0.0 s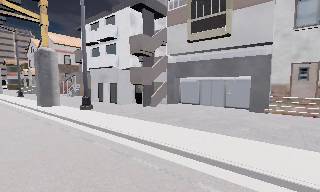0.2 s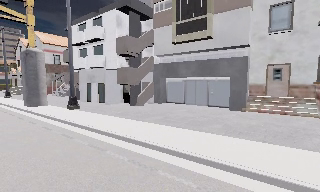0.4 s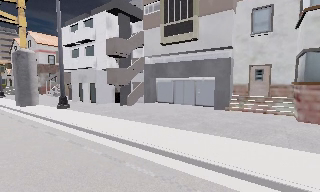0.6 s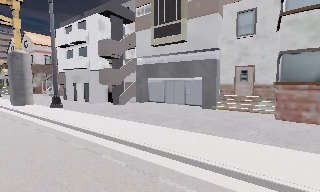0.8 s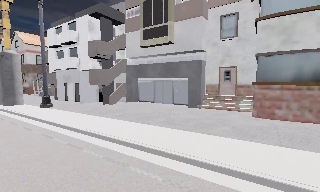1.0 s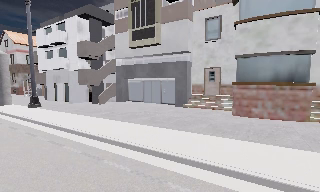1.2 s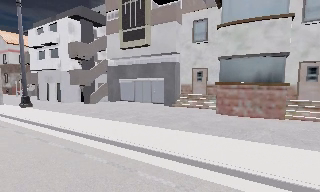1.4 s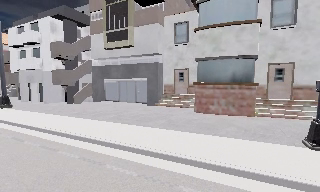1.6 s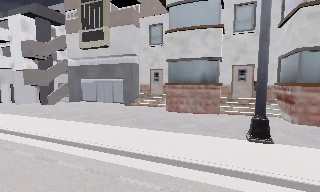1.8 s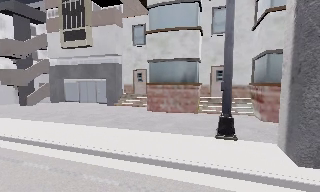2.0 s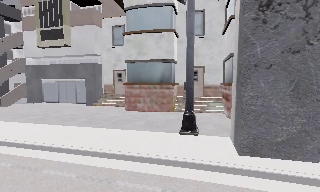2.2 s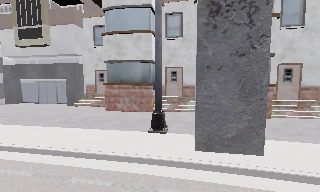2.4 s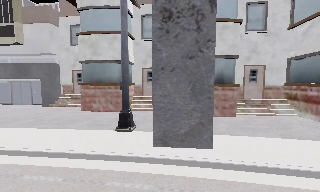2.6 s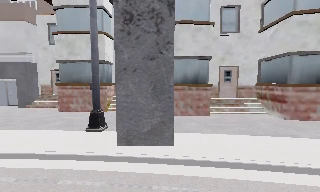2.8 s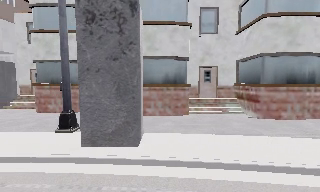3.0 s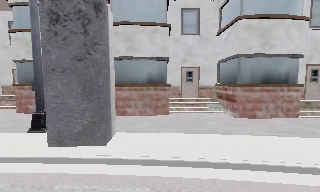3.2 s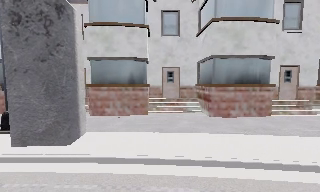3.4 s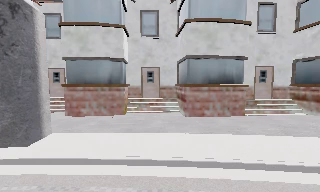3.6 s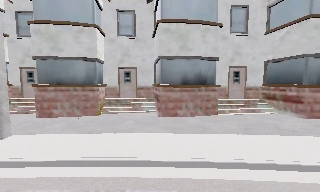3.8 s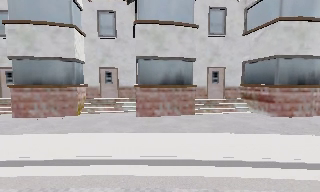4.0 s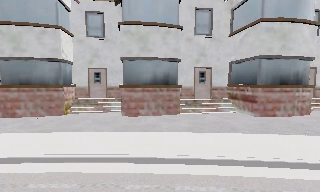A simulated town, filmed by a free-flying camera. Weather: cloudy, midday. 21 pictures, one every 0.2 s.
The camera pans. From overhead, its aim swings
clockwise.
The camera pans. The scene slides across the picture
to the left.
0.0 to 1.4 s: The camera swings to its right by about 10 degrees, and the scene slides to the left. It travels to its right and backward, about 6 m, so close, fixed things drift to the left.
1.4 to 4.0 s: The scene slides to the left, as the camera pans about 35 degrees to its right. It travels to its right, about 12 m, so close, fixed things drift to the left.
The film runs backward here.
